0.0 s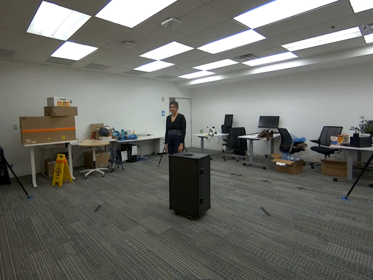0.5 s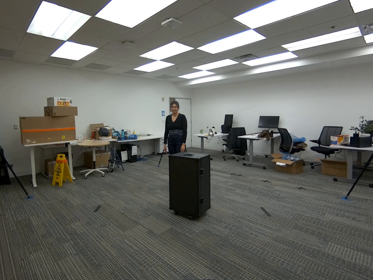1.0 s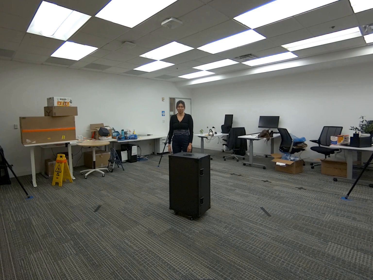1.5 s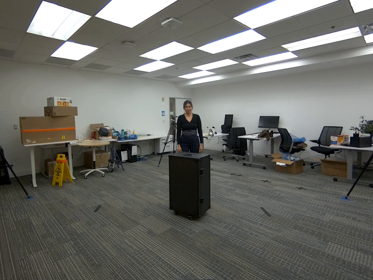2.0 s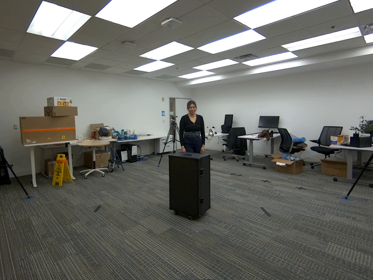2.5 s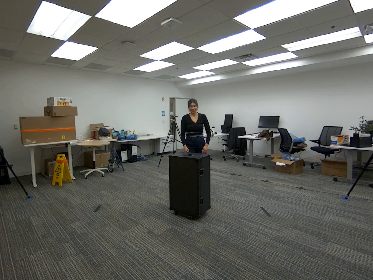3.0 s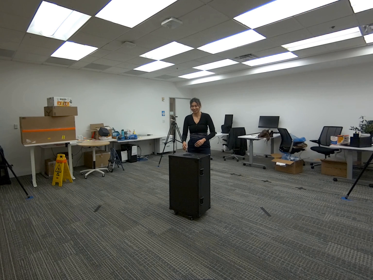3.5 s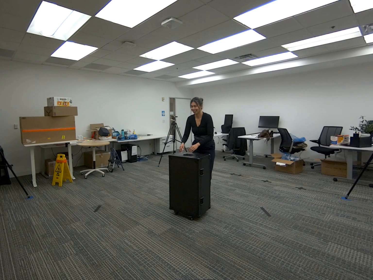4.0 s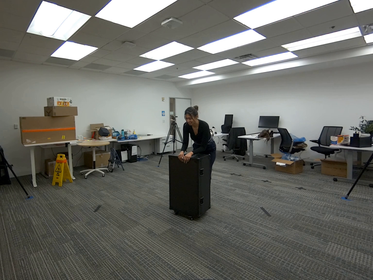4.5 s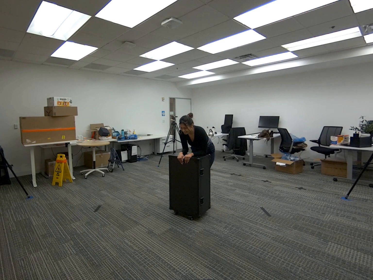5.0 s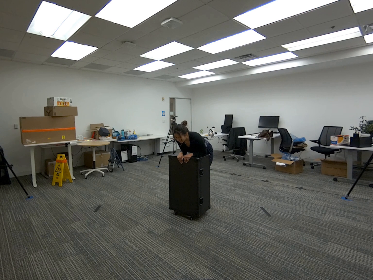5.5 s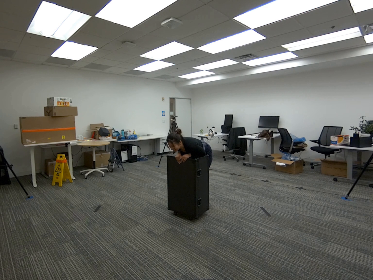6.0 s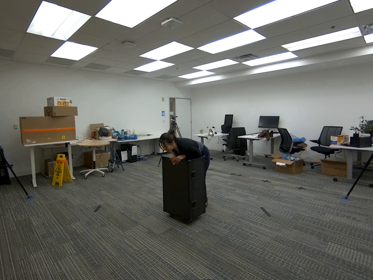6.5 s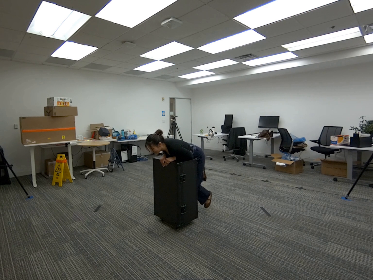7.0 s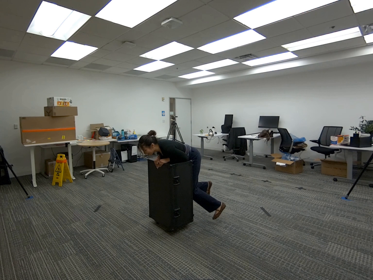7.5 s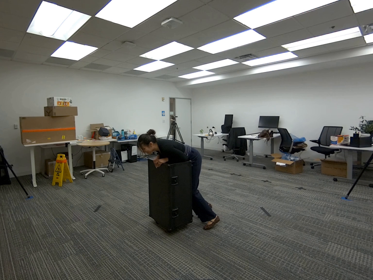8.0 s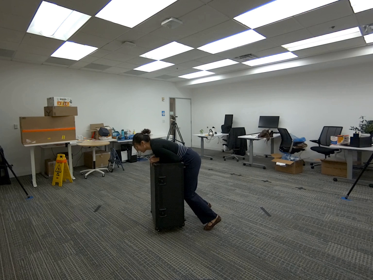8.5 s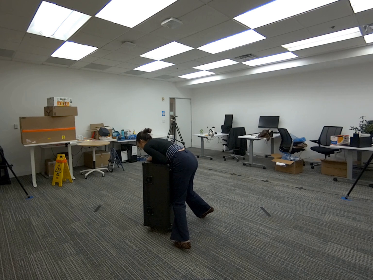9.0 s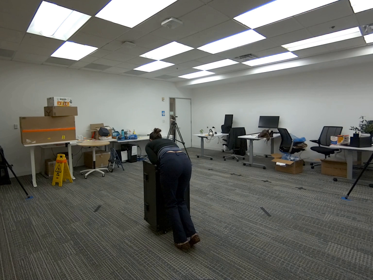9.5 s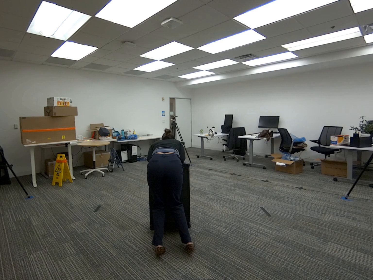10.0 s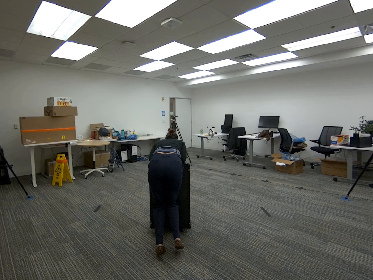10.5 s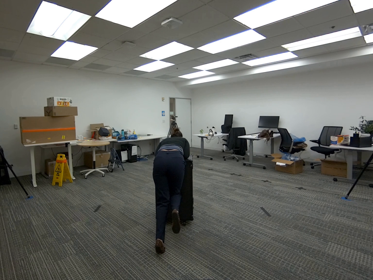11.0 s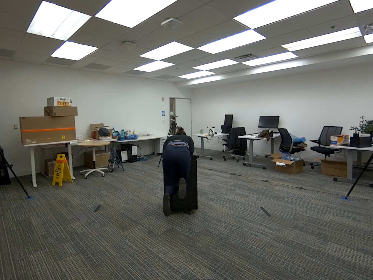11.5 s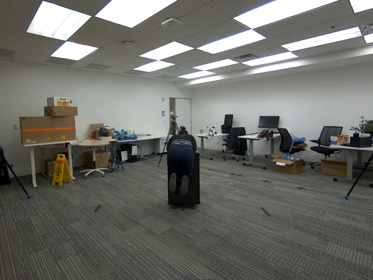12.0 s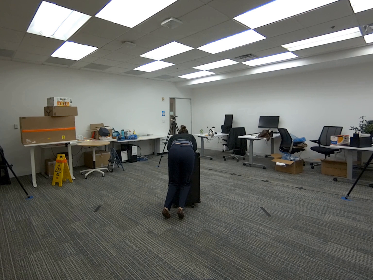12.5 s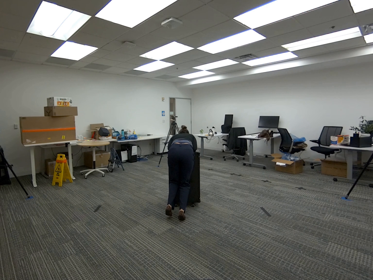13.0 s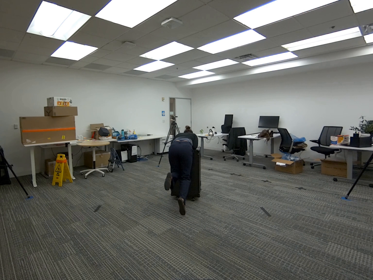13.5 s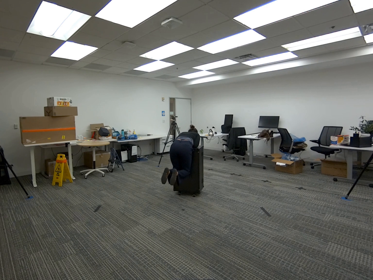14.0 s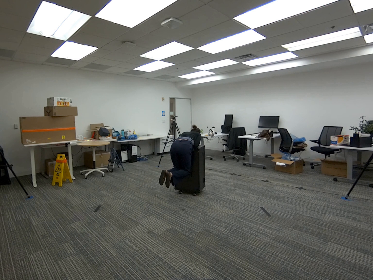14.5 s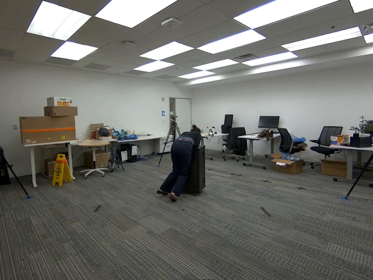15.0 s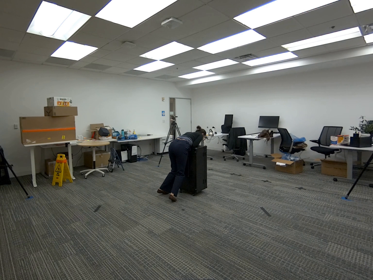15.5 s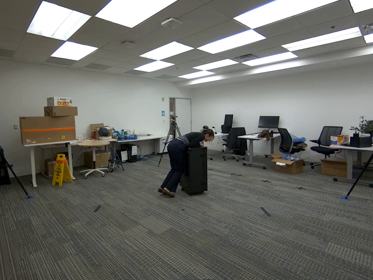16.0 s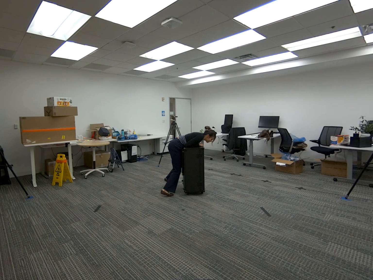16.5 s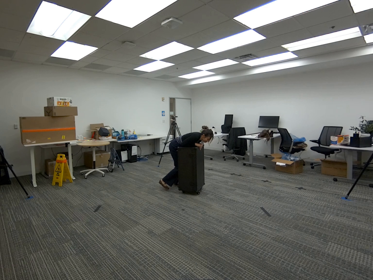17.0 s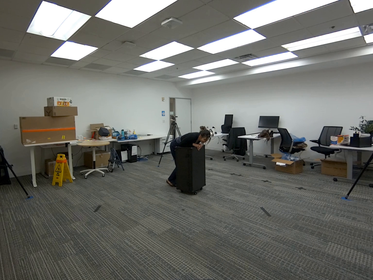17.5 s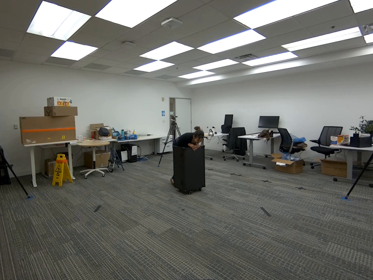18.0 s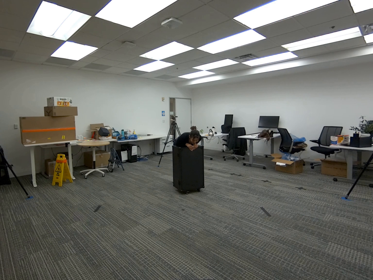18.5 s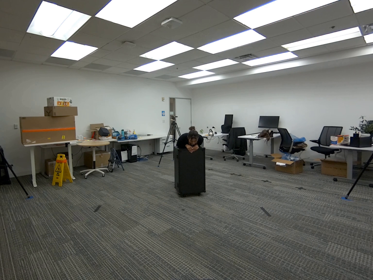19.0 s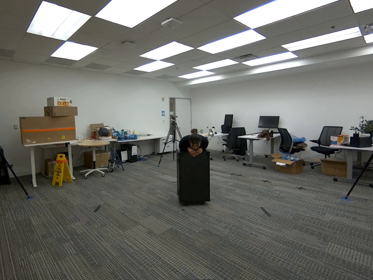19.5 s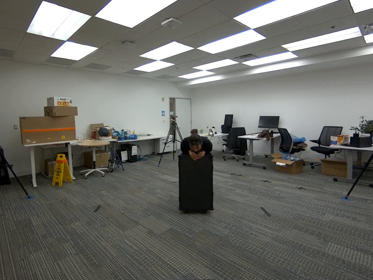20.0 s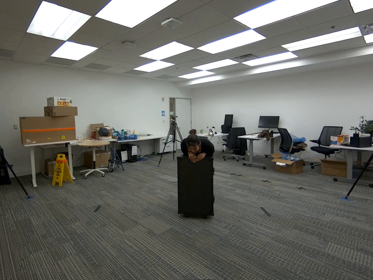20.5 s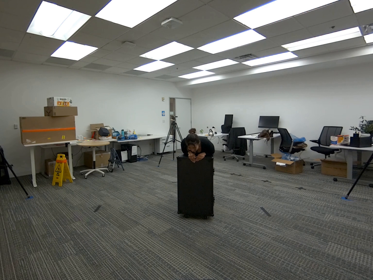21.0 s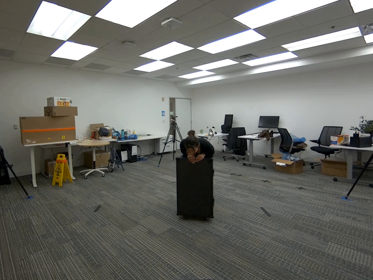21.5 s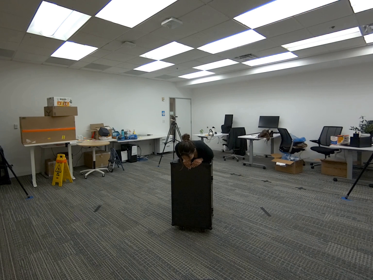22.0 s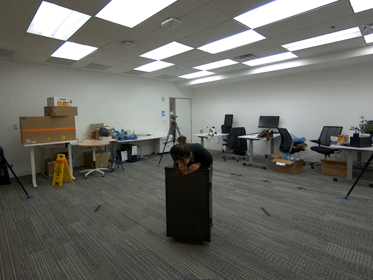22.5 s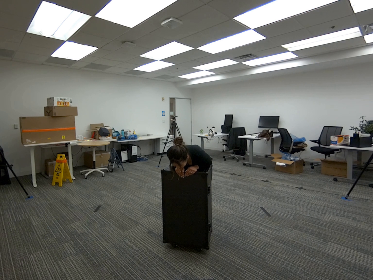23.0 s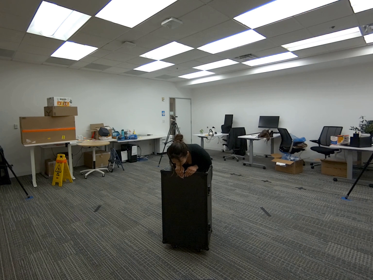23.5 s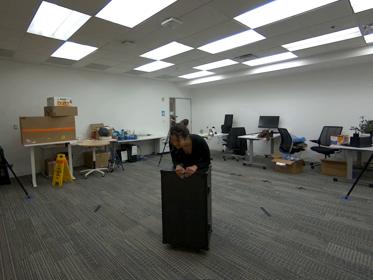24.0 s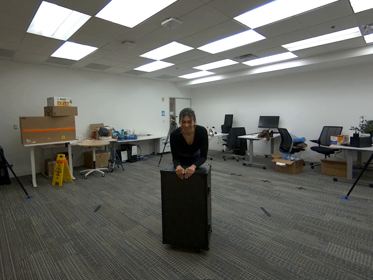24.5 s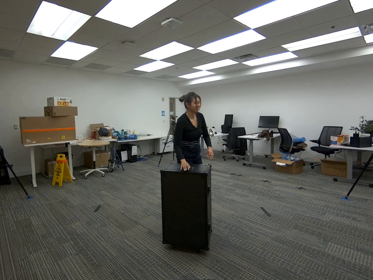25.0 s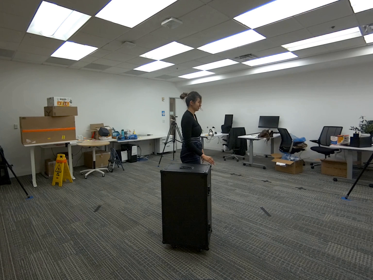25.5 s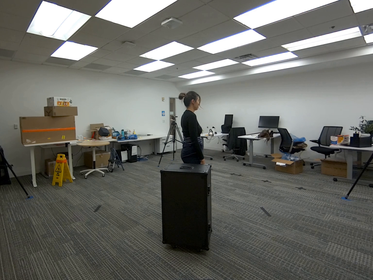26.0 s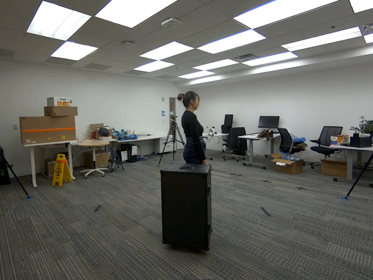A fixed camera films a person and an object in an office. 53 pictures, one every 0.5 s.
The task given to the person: Walk up to the box and place your hands and forearms on top to steady both yourself and the box. Then, using your feet, gently push your body forward. As the box begins to move, lift your feet off the ground and hold them in the air.
